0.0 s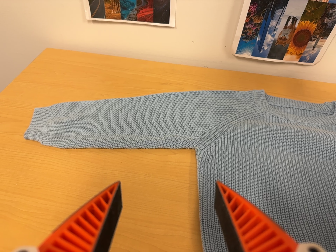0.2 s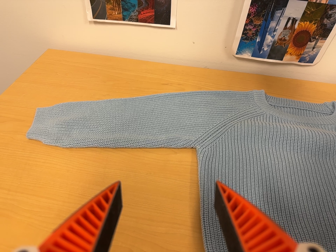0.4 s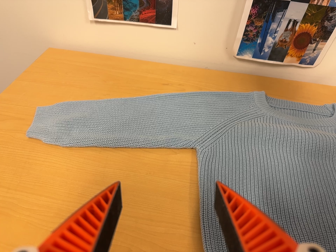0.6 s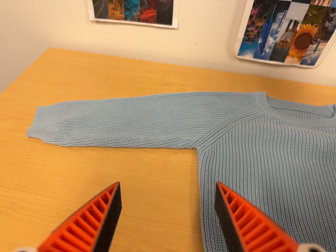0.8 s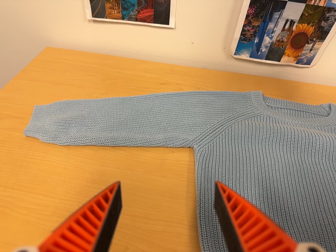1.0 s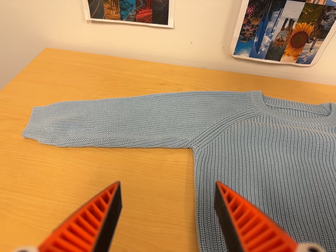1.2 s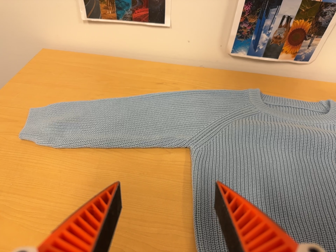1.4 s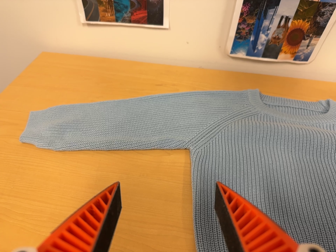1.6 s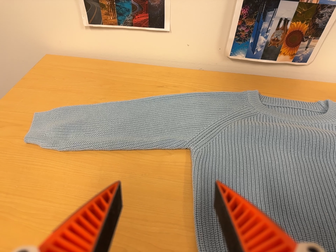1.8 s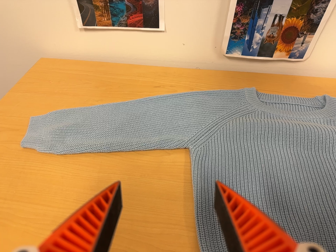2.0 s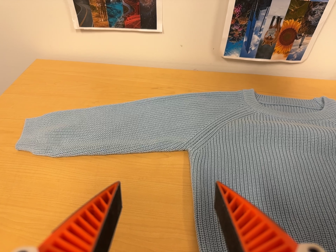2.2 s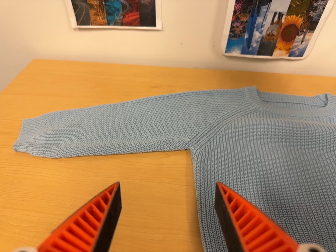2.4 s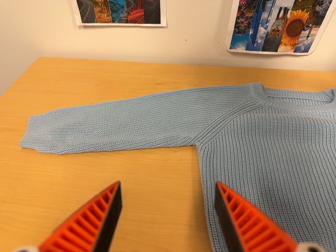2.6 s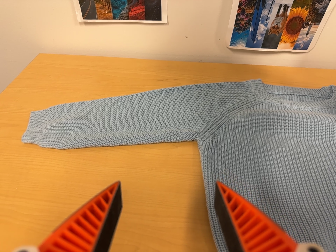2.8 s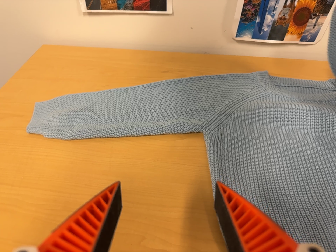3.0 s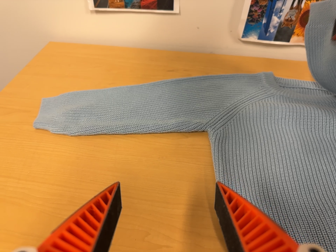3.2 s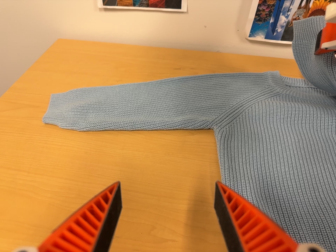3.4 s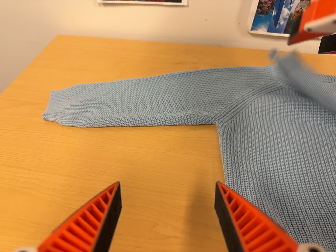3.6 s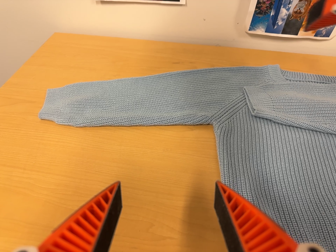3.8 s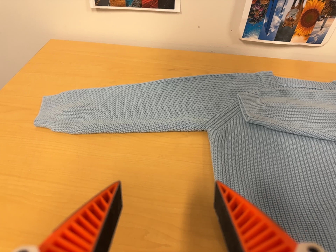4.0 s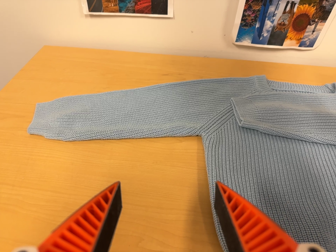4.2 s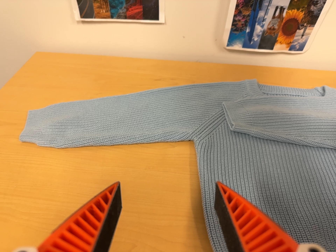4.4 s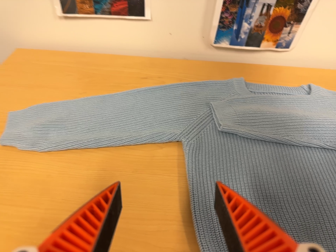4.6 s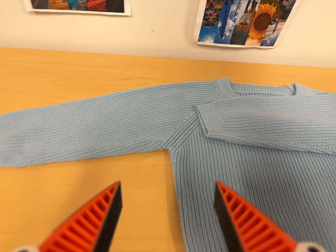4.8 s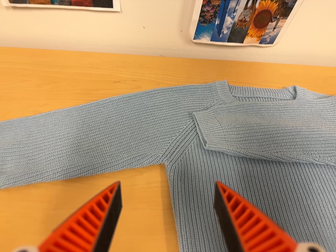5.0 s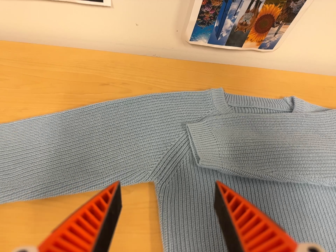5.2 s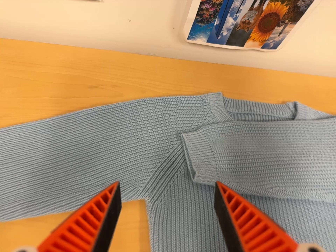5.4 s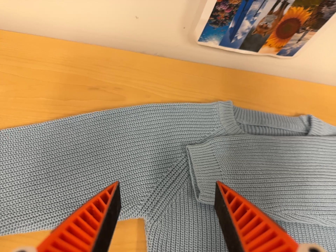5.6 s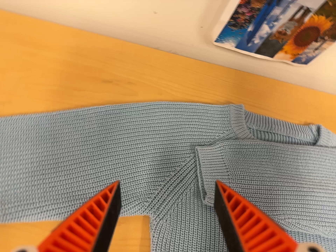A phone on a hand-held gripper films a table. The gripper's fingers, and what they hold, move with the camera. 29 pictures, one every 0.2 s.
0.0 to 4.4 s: The camera shifts only a little, or ends up much as it began.
4.4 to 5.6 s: The camera pans to its right by about 10 degrees. It travels toward the top of its view and forward, about 24 cm. Its aim tips toward the bottom of its view by about 15 degrees. It rolls about its line of sight by about 10 degrees, and the scene rotates clockwise.
The film runs forward here.
